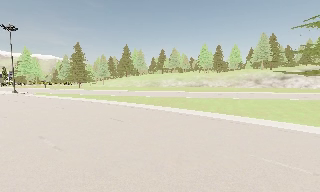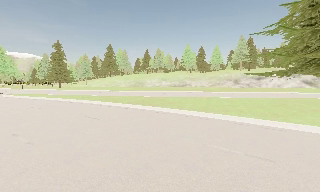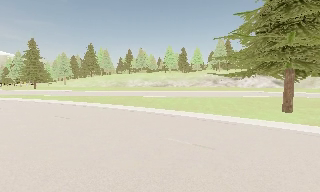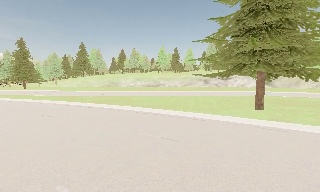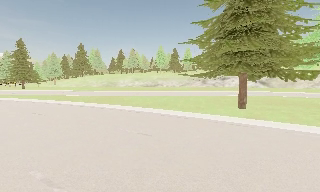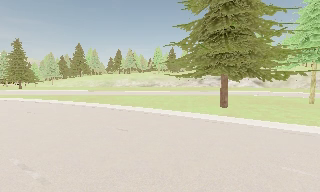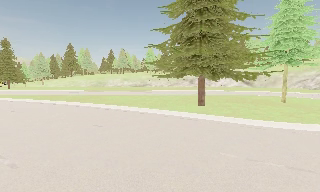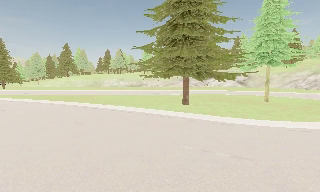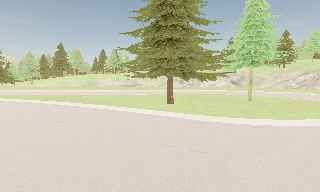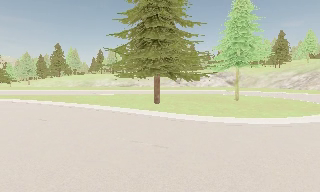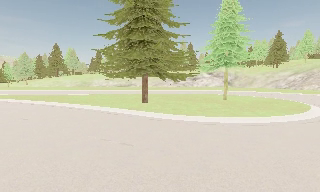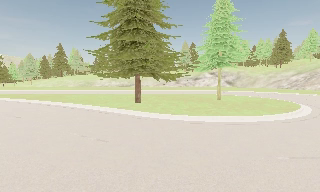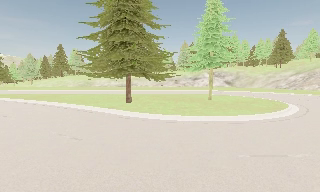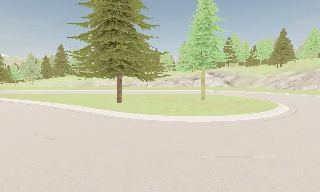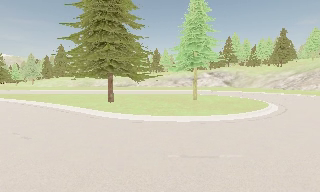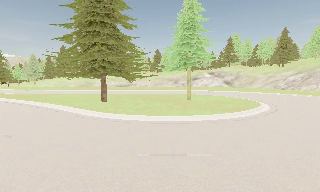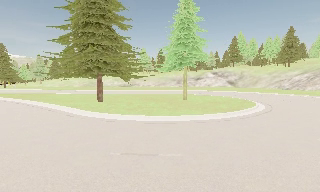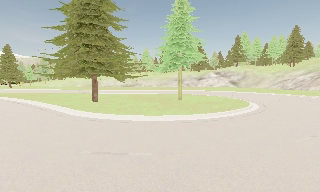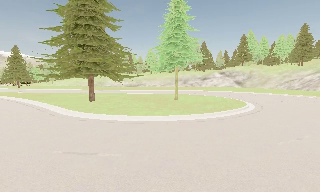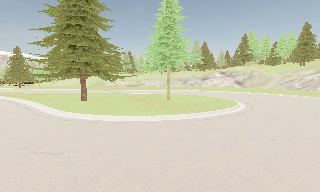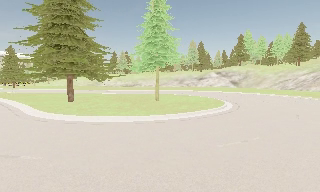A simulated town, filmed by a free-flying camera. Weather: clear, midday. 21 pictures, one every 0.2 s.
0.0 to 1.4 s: The scene slides to the left, as the camera pans about 15 degrees to its right. It travels to its right and backward, about 8 m, so close, fixed things drift to the left.
1.4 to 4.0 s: The camera travels to its right, about 14 m, so close, fixed things drift to the left.
The film runs forward here.
